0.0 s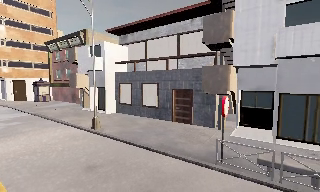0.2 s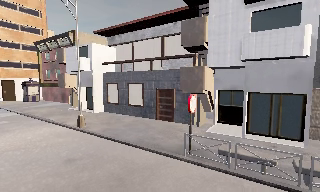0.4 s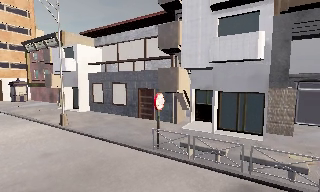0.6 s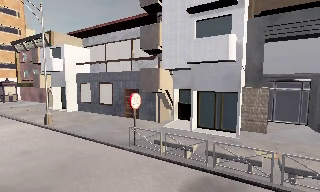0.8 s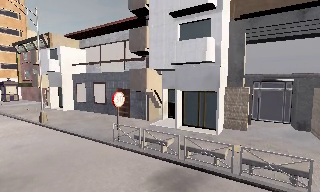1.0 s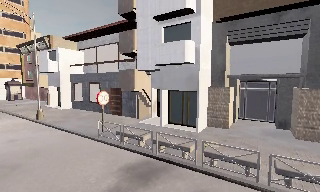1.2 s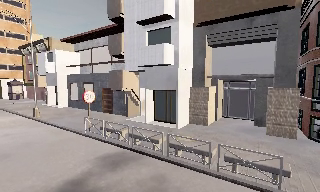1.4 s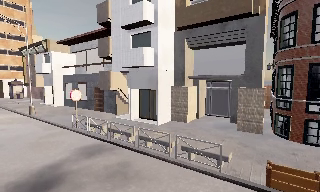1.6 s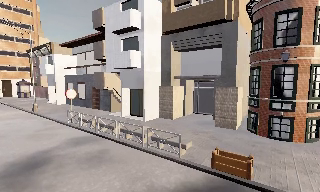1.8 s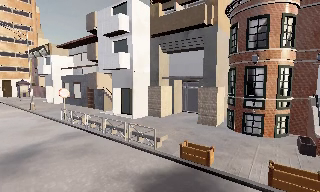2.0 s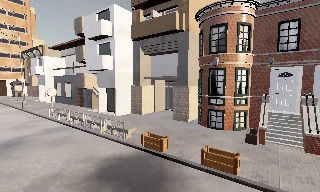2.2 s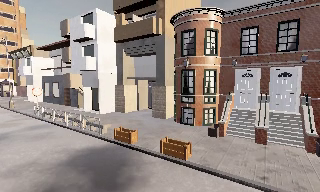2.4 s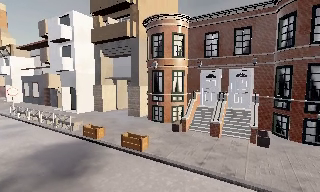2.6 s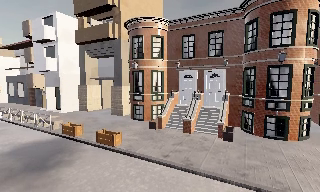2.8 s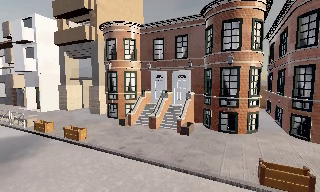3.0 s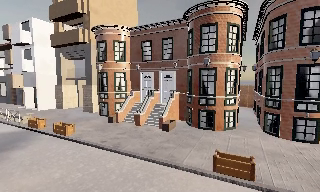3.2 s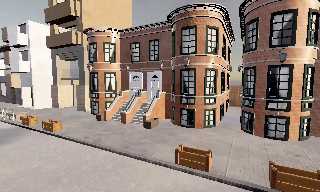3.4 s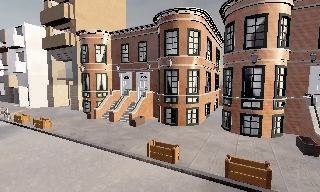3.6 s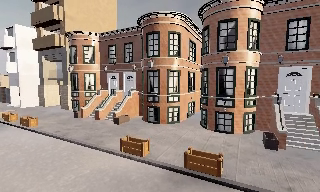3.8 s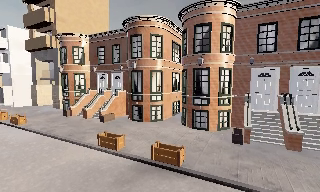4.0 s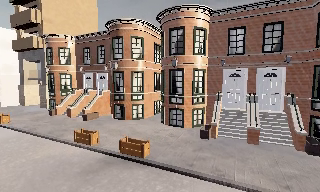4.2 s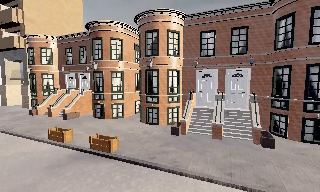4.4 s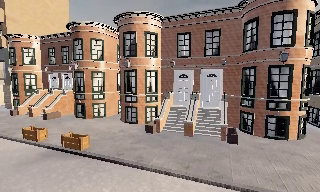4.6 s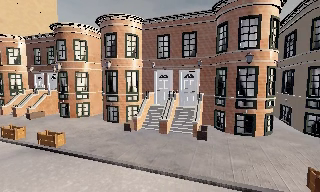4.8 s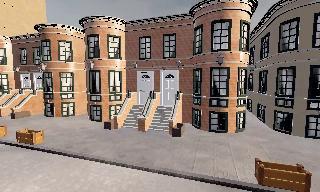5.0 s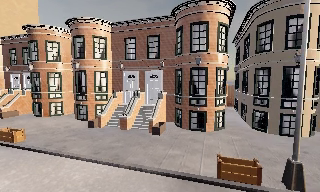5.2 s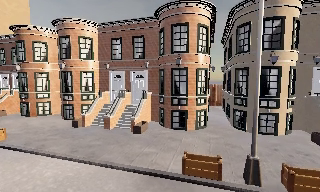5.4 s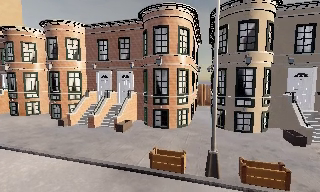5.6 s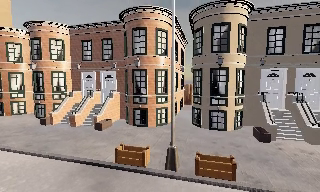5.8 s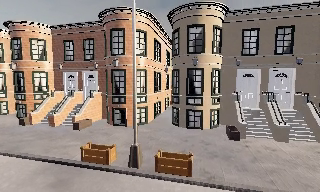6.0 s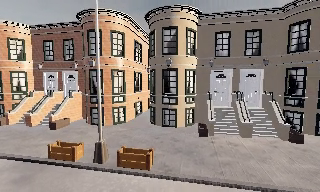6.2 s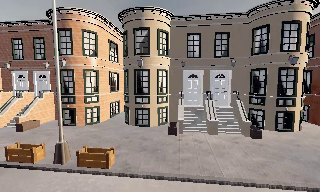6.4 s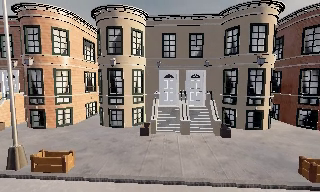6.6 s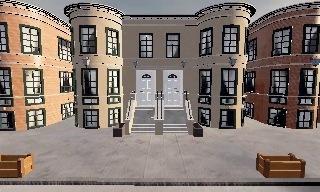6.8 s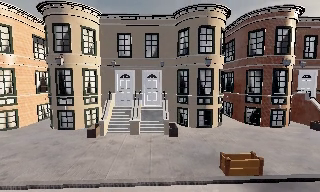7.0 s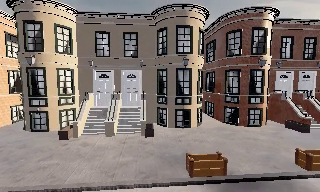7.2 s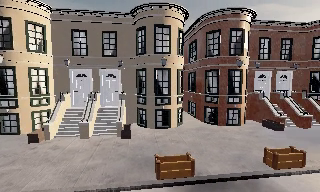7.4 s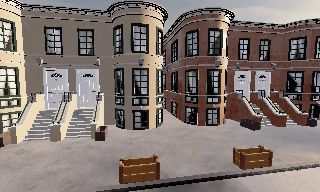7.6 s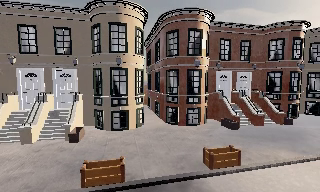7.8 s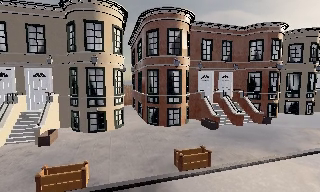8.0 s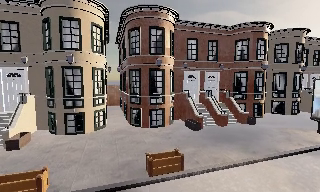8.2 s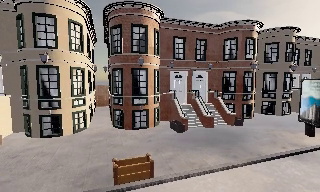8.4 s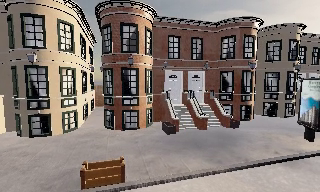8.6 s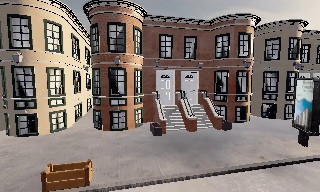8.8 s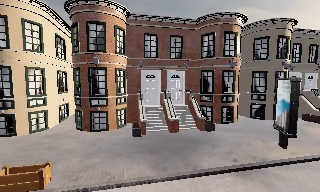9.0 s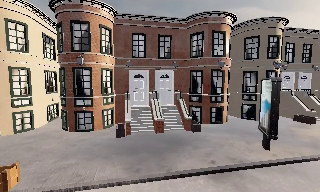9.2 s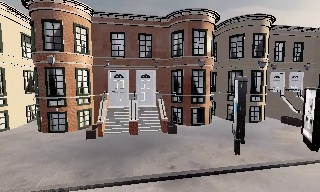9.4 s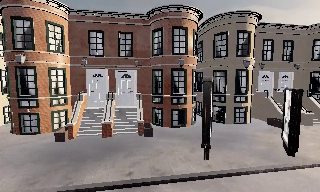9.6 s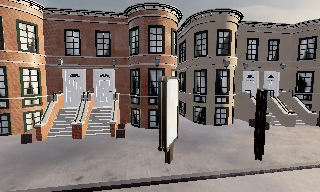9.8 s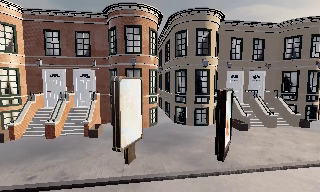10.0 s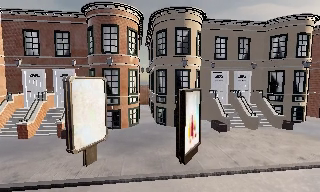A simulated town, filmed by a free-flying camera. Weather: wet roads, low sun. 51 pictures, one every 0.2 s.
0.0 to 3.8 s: The camera travels to its right and backward, about 25 m, so close, fixed things drift to the left.
3.8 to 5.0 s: The camera travels to its right, about 6 m, so close, fixed things drift to the left.
5.0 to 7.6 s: The scene slides to the left, as the camera pans about 30 degrees to its right. It travels to its right, about 11 m, so close, fixed things drift to the left.
7.6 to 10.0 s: The camera travels to its right, about 14 m, so close, fixed things drift to the left. It gains speed.
The film runs forward here.
